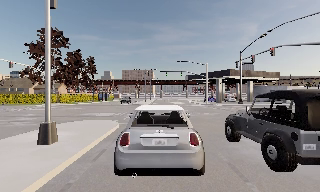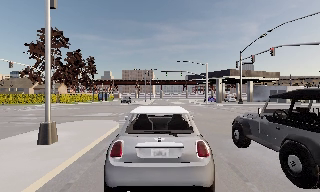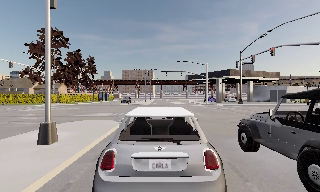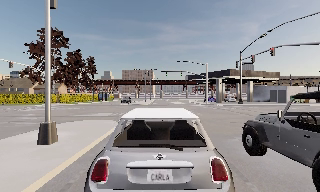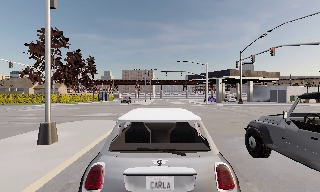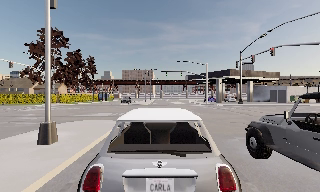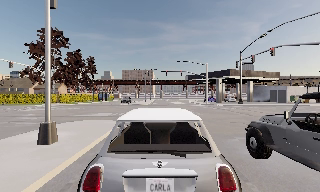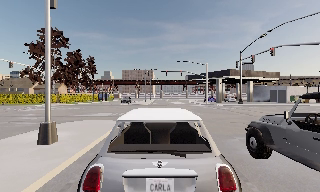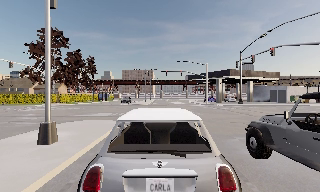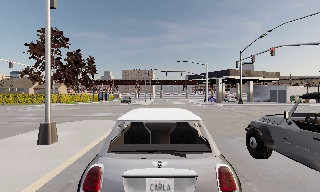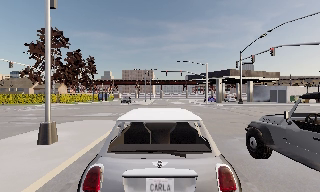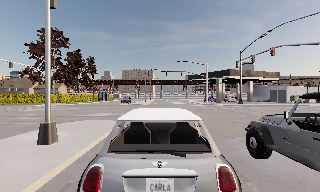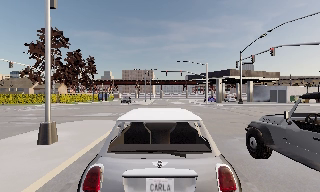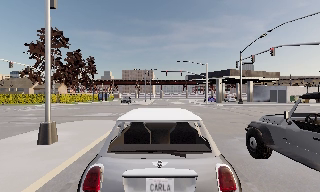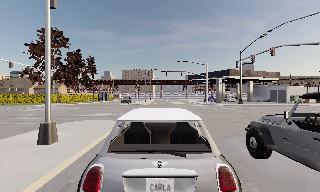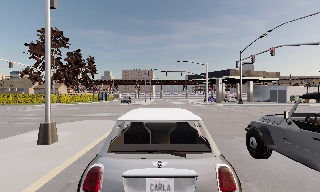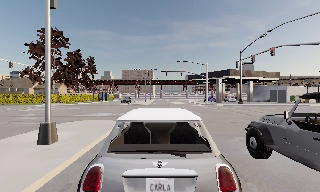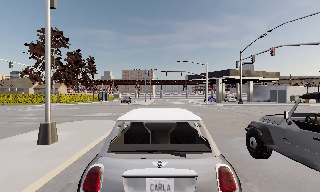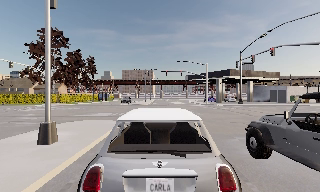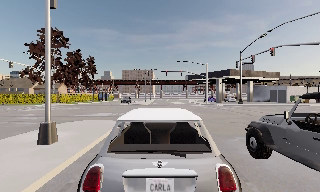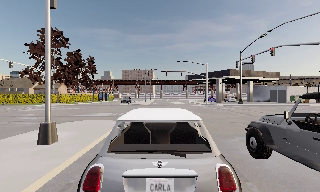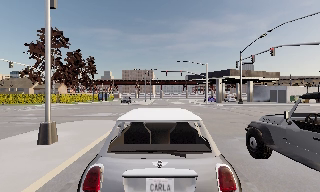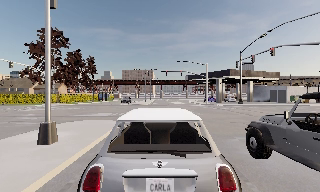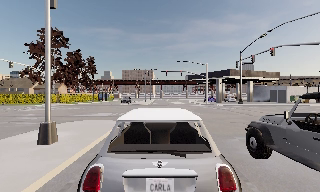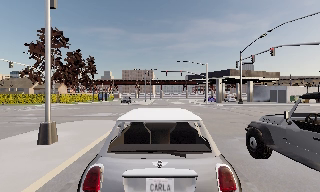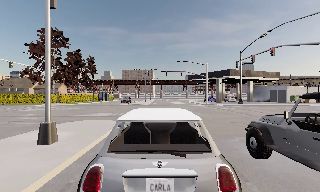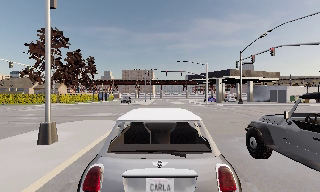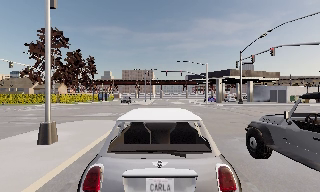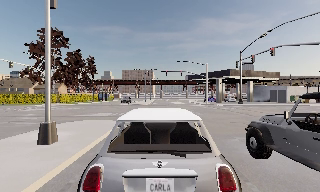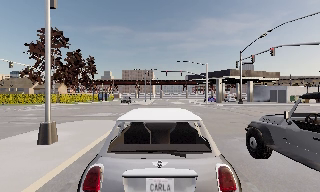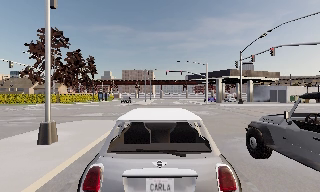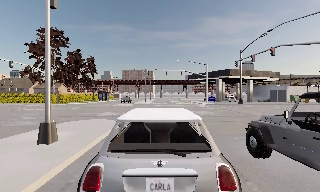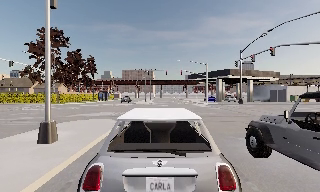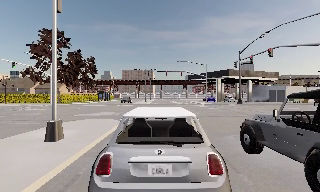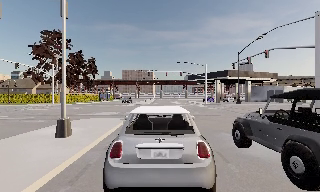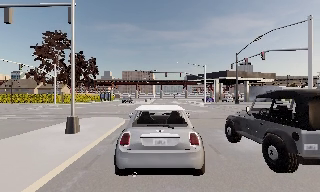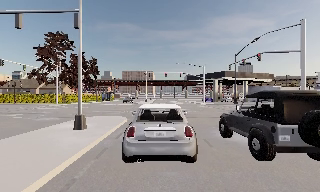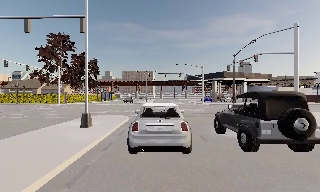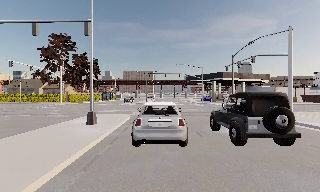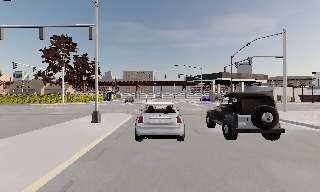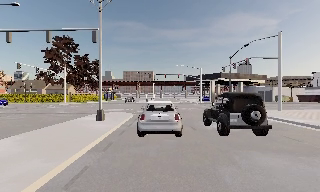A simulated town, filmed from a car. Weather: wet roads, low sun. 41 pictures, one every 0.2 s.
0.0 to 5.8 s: The camera keeps its place and its aim.
5.8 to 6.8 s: The camera travels backward, about 1 m, so what stands in front gets smaller. It gains speed.
6.8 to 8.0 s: The camera travels backward, about 4 m, so what stands in front gets smaller.
The film runs backward here.
